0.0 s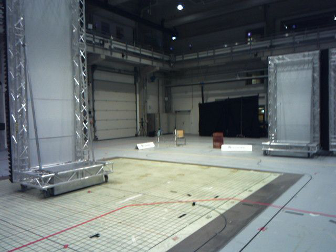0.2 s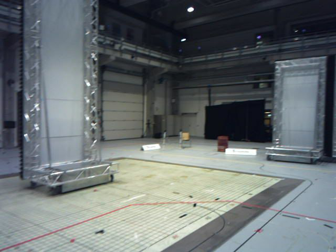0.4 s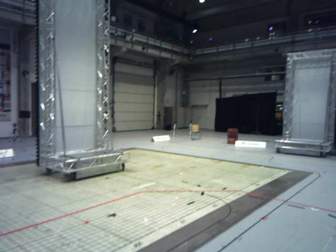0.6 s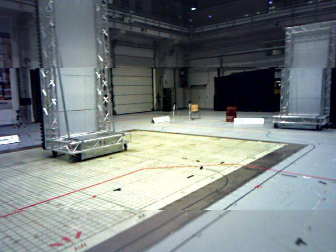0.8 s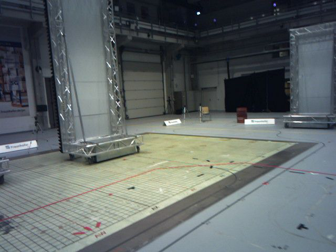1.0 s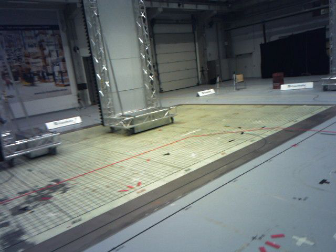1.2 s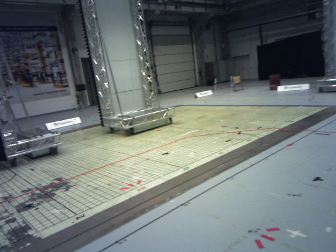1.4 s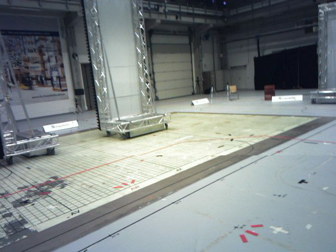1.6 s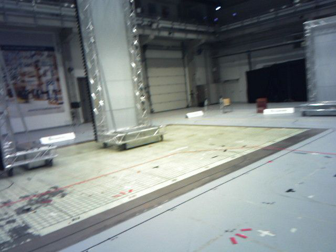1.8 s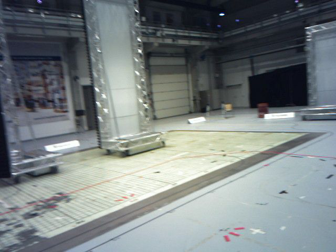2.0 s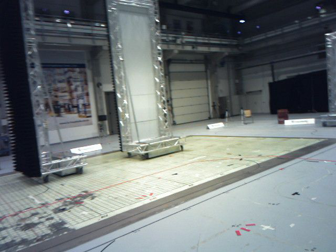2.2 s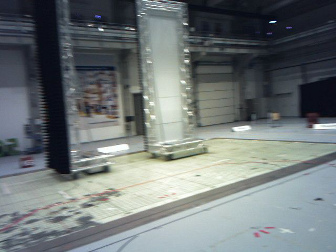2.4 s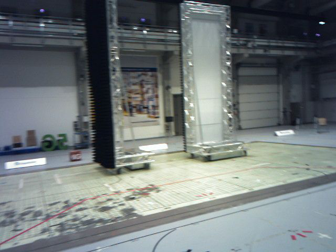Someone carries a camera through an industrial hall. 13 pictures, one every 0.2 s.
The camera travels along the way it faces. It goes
backward.
0.0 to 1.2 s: The camera swings to its left by about 15 degrees, and the scene slides to the right. It travels backward, about 1.6 m, so what stands in front gets smaller. Its aim tips downward by about 10 degrees, and the scene shifts upward.
1.2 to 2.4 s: The camera swings to its left by about 15 degrees, and the scene slides to the right. It travels backward, about 1.6 m, so what stands in front gets smaller. Its aim tips upward by about 10 degrees, and the scene shifts downward.
The film runs backward here.
